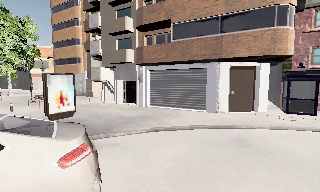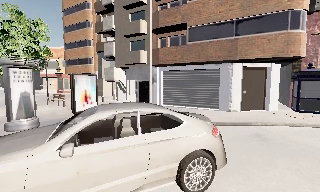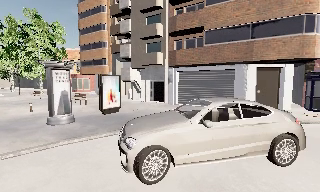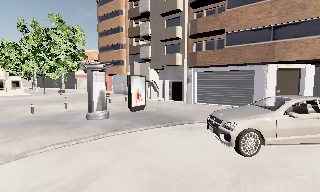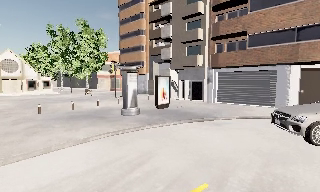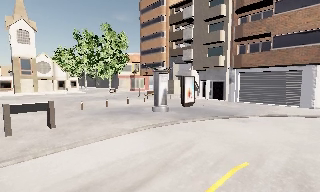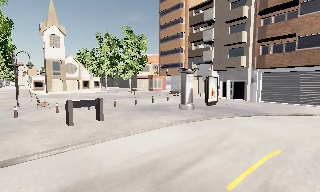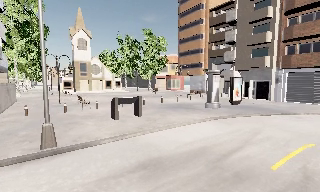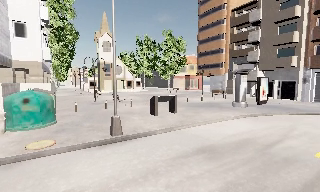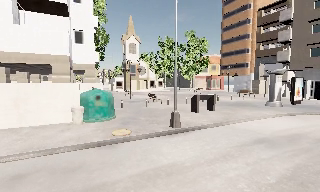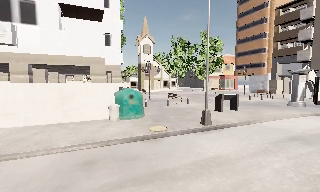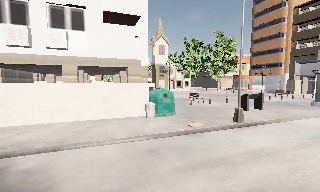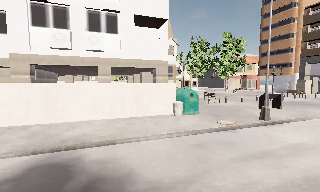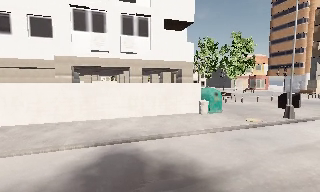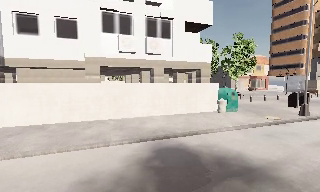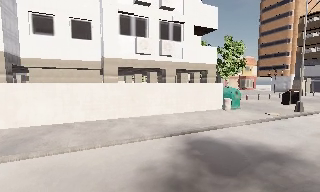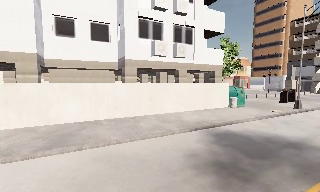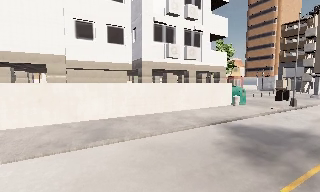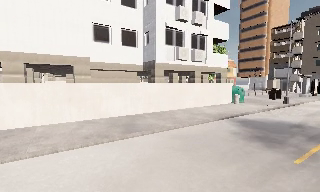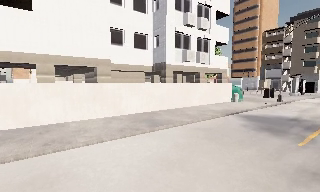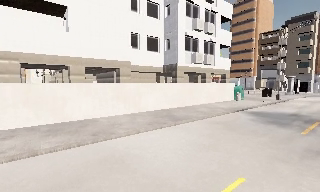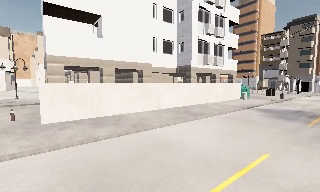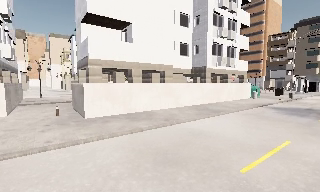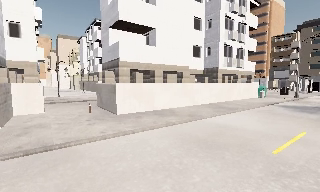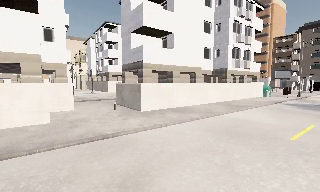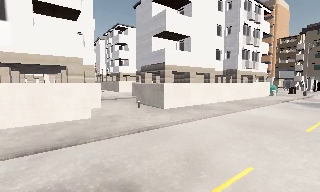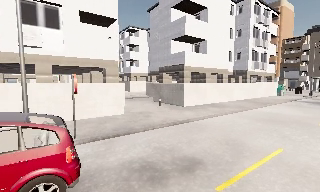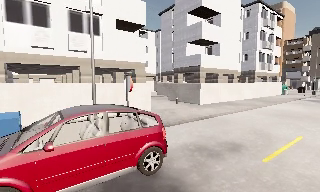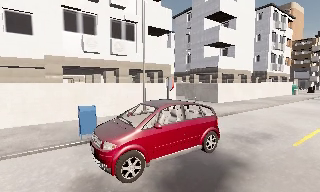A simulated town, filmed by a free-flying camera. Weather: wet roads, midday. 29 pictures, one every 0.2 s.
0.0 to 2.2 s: The camera pans to its left, which is counterclockwise from overhead, by about 40 degrees. It travels to its left and backward, about 15 m, so close, fixed things drift to the right.
2.2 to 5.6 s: The camera pans to its right, which is clockwise from overhead, by about 15 degrees. It travels to its left and backward, about 30 m, so close, fixed things drift to the right.
The film runs backward here.
